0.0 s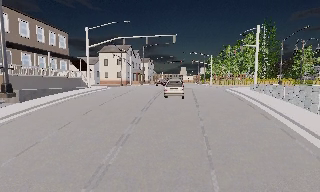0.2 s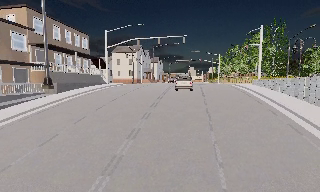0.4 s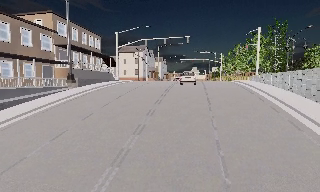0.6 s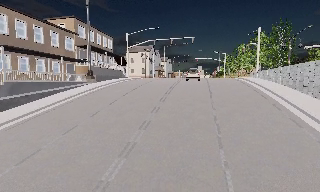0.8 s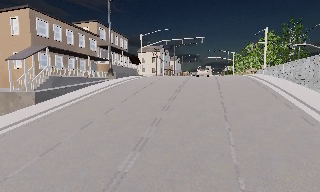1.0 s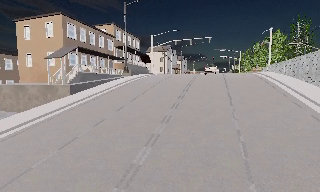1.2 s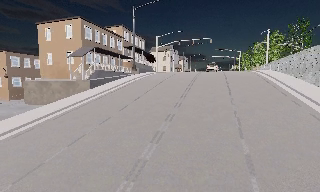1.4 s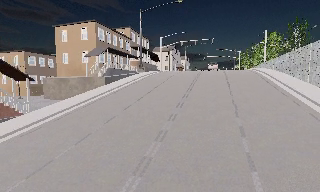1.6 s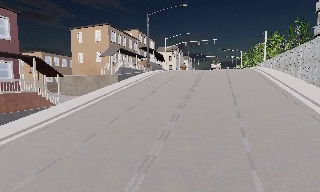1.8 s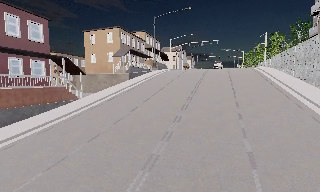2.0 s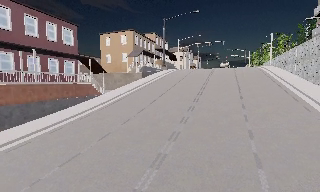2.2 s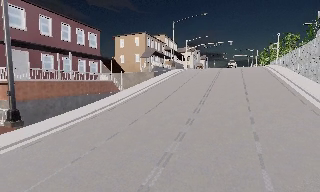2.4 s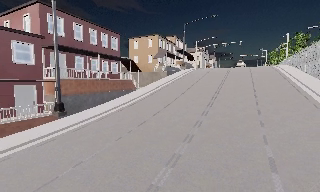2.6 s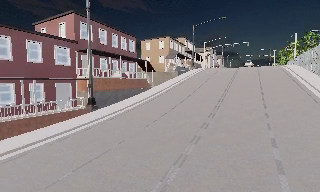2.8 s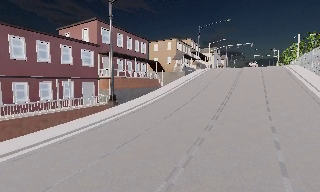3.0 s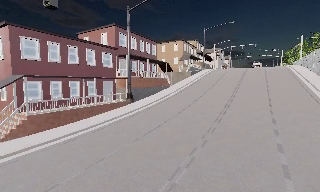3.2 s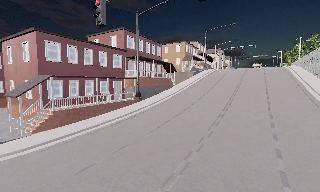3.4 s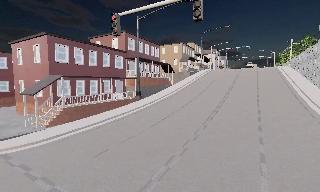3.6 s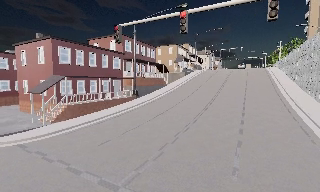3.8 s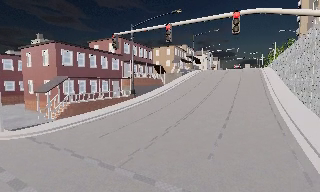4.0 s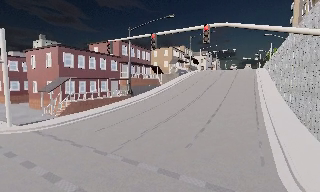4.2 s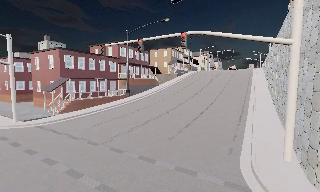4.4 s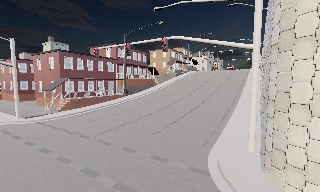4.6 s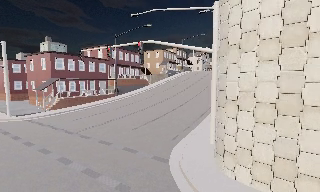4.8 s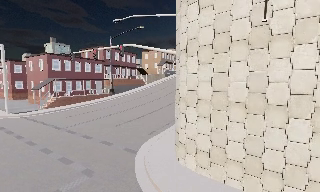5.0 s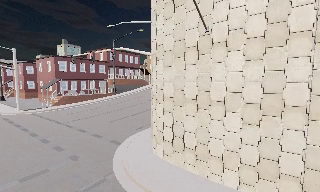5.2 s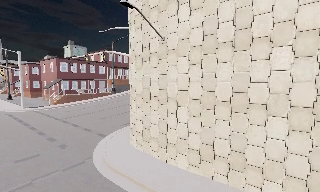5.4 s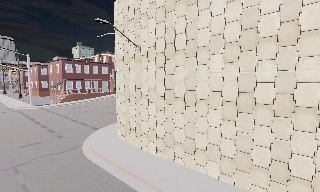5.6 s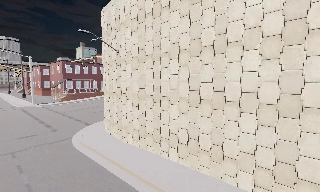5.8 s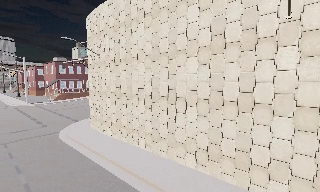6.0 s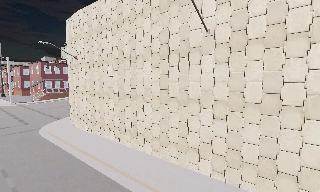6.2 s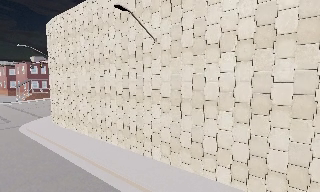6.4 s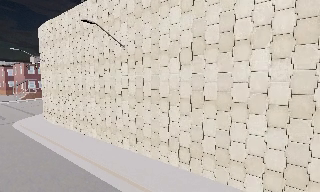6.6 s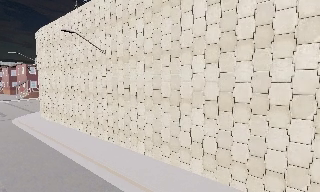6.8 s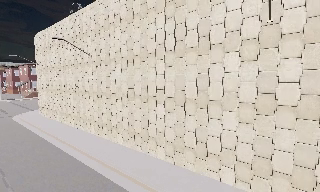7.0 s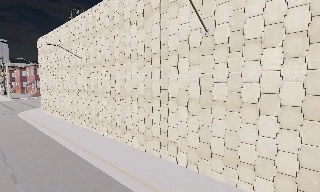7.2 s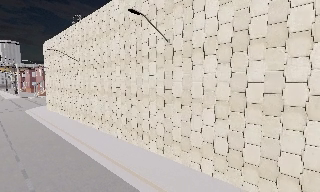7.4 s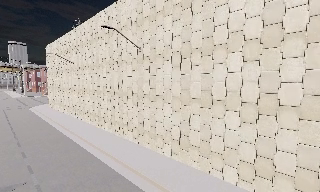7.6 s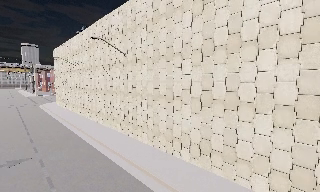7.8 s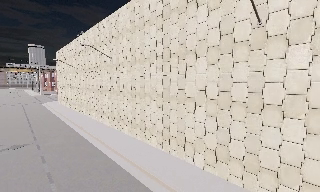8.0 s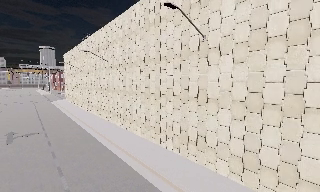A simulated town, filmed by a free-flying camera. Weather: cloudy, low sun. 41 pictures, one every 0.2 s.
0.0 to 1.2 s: The camera pans to its left, which is counterclockwise from overhead, by about 10 degrees. It travels backward, about 14 m, so what stands in front gets smaller.
1.2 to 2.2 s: The camera travels backward, about 11 m, so what stands in front gets smaller.
2.2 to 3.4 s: The camera travels backward and to its left, about 12 m, so what stands in front gets smaller.
3.4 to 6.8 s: The camera travels to its right and backward, about 30 m, so close, fixed things drift to the left.
6.8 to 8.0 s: The camera pans to its left, which is counterclockwise from overhead, by about 10 degrees. It travels to its right and backward, about 14 m, so close, fixed things drift to the left.
The film runs backward here.
